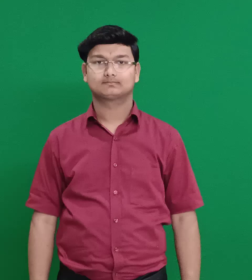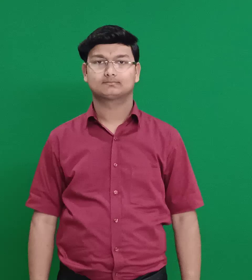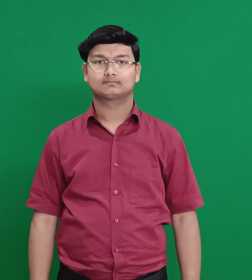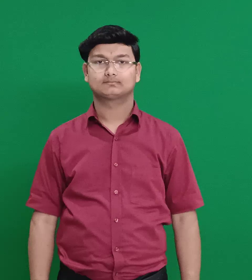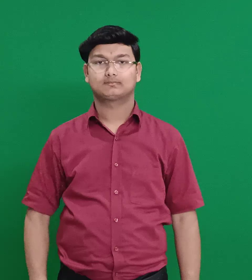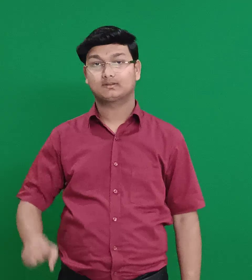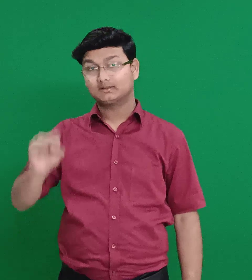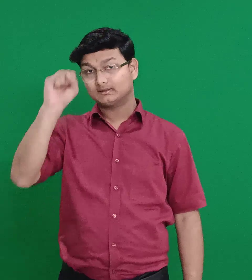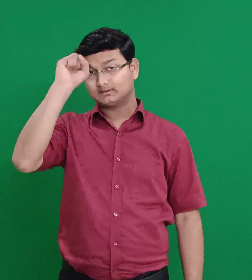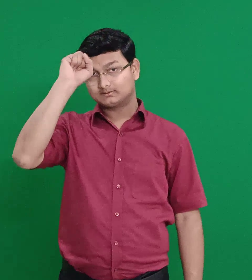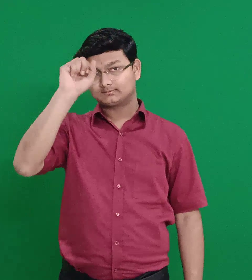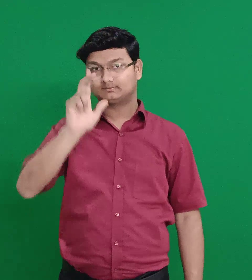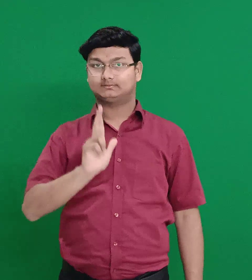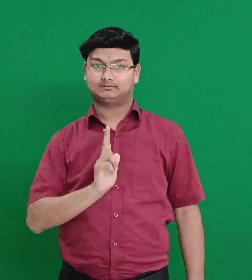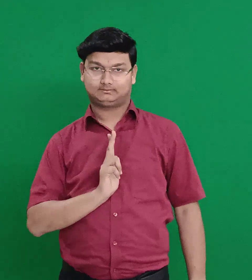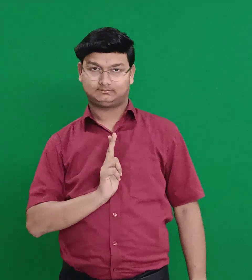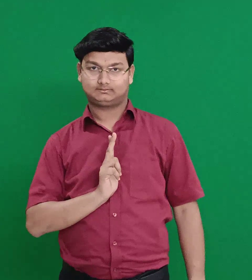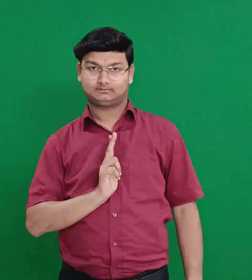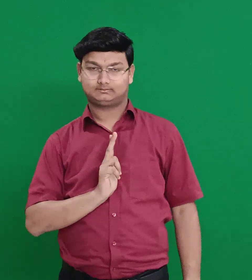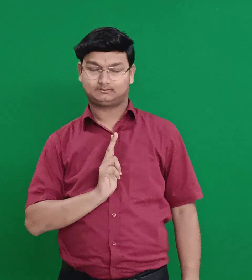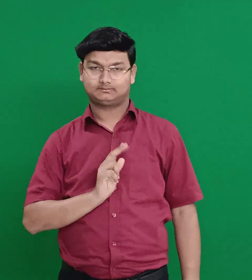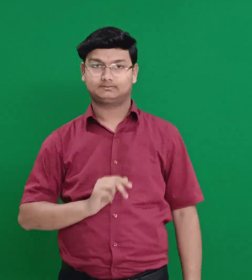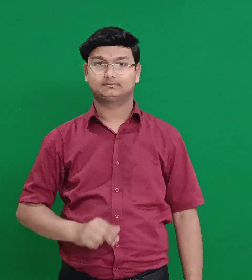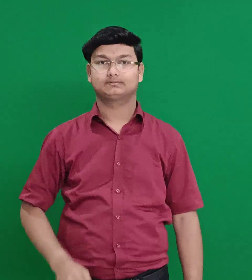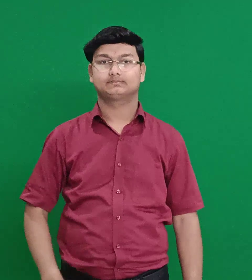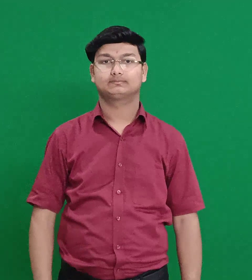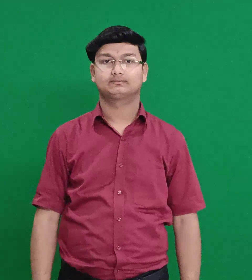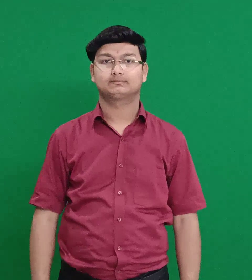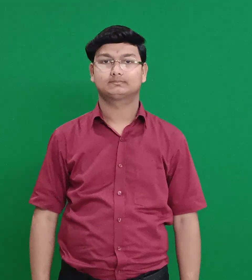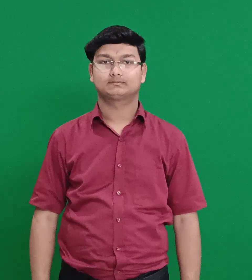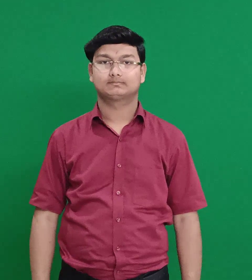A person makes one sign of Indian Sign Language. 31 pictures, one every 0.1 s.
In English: gilead
